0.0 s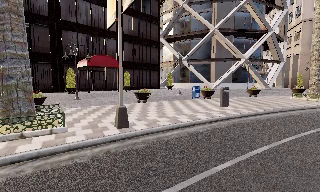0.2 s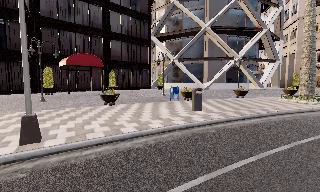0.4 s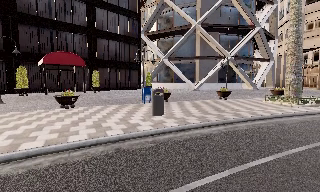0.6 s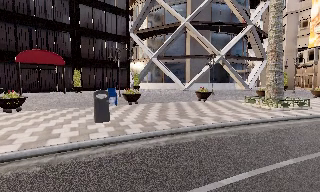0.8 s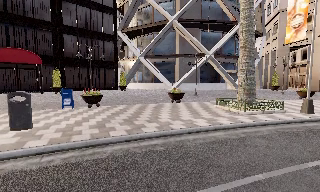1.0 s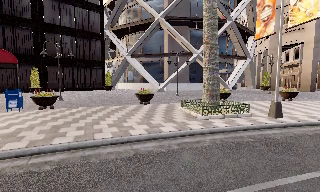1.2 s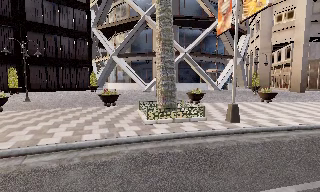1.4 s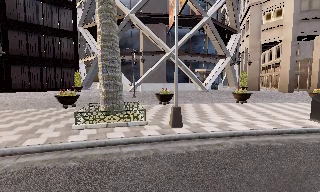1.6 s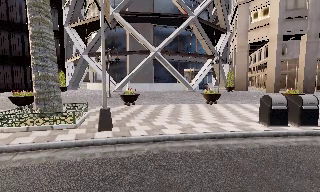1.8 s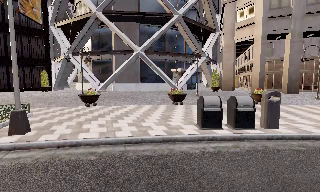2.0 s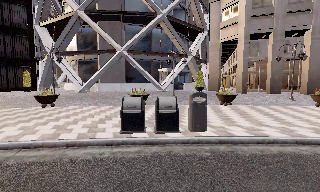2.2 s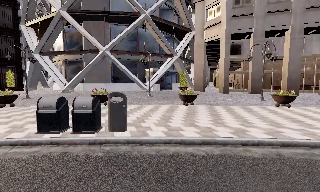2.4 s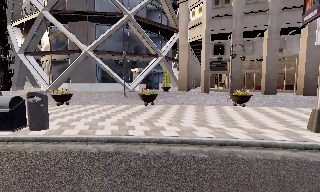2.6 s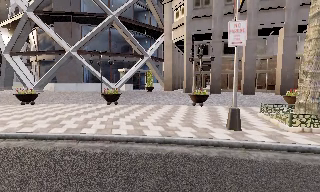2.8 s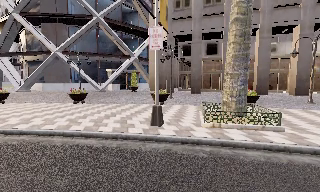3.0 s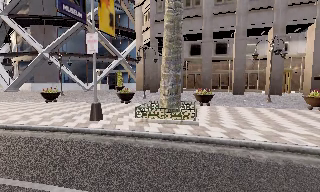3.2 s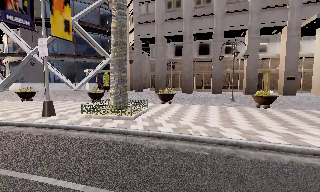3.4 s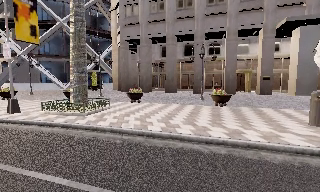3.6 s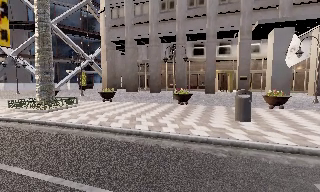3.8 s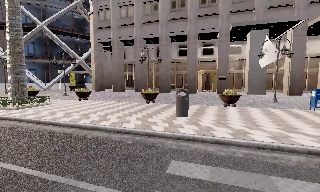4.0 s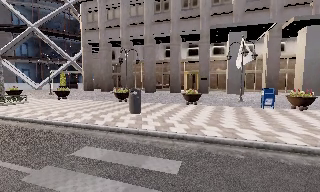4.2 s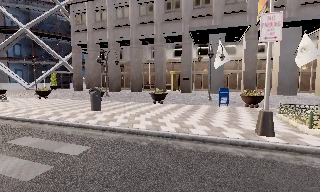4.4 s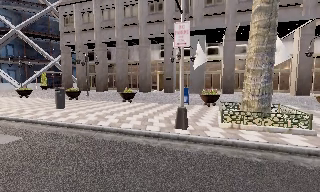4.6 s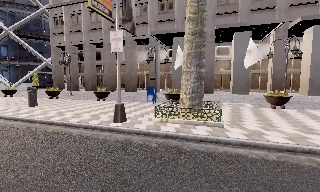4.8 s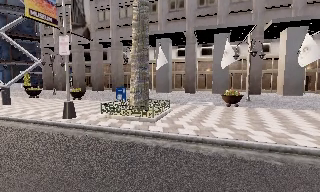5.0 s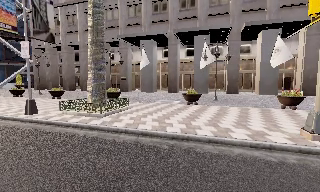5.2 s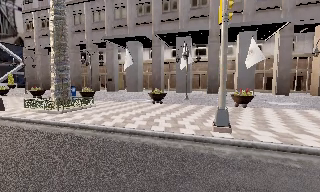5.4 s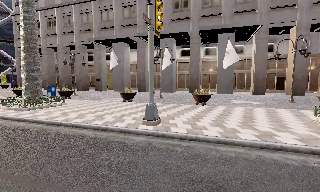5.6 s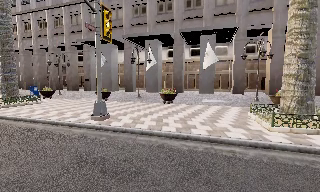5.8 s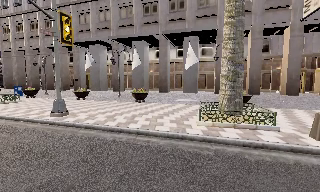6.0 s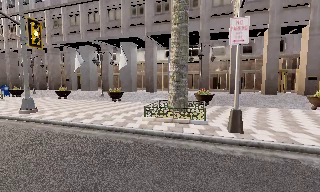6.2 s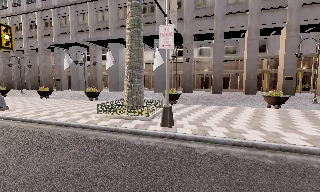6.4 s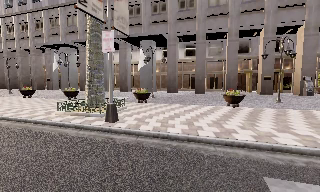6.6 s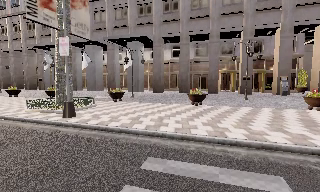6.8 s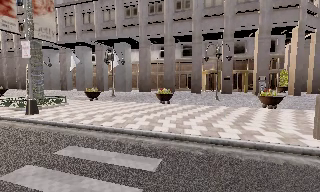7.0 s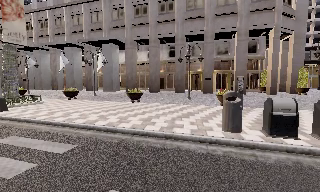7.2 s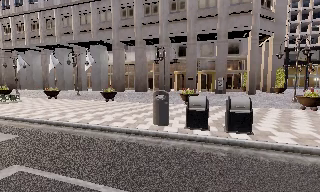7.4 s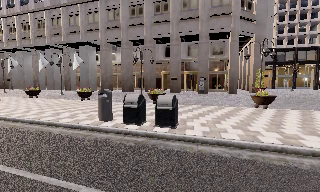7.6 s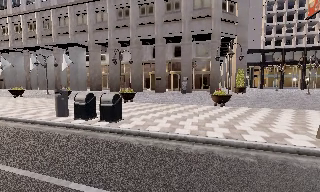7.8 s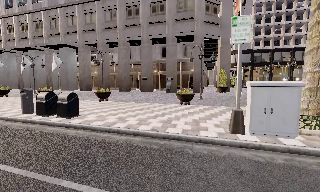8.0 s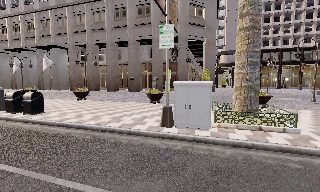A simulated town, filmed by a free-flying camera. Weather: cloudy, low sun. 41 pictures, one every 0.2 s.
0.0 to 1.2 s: The camera travels to its right and forward, about 14 m, so close, fixed things drift to the left.
1.2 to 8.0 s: The camera travels to its right, about 80 m, so close, fixed things drift to the left.
The film runs backward here.
